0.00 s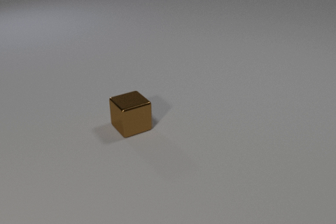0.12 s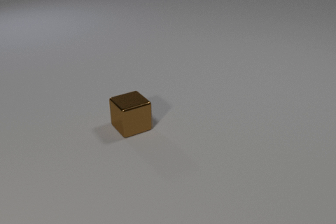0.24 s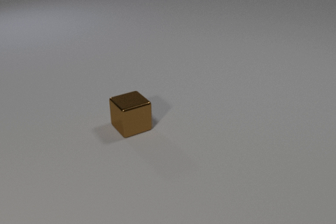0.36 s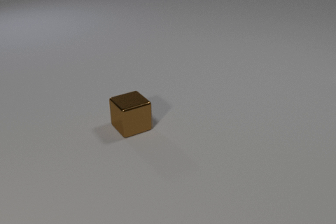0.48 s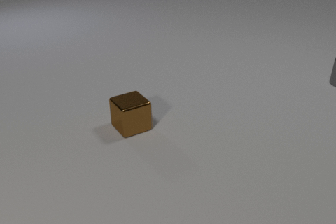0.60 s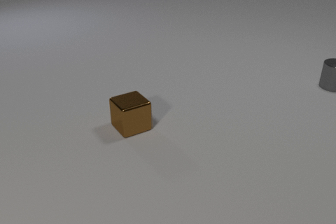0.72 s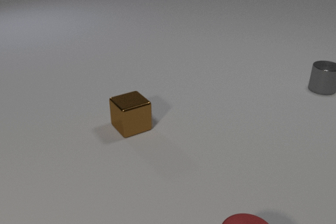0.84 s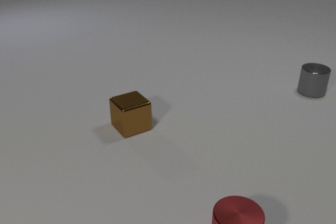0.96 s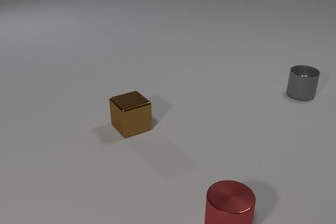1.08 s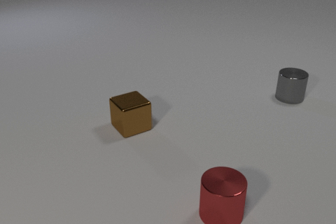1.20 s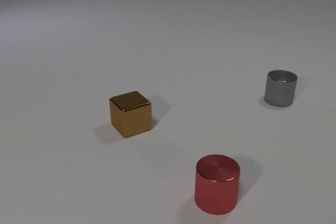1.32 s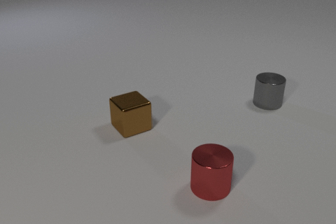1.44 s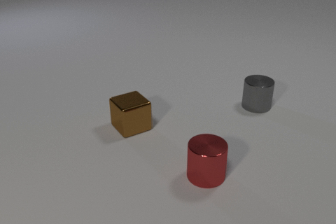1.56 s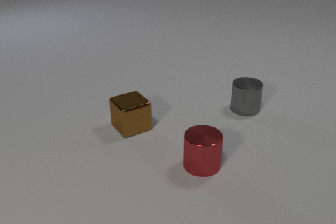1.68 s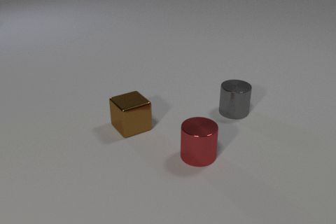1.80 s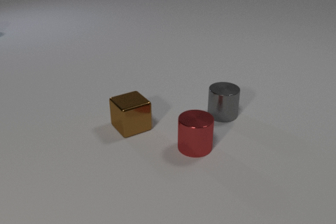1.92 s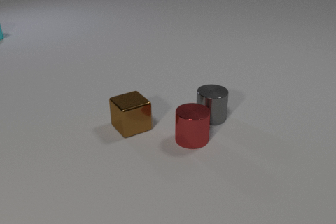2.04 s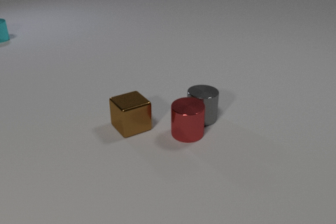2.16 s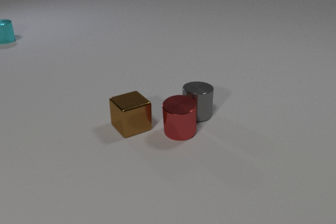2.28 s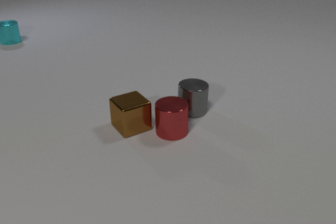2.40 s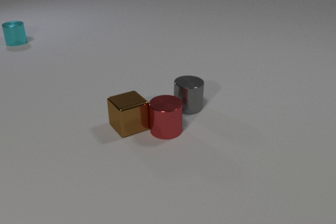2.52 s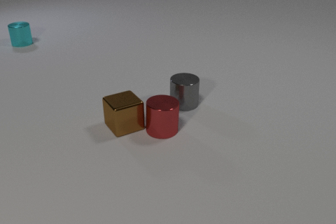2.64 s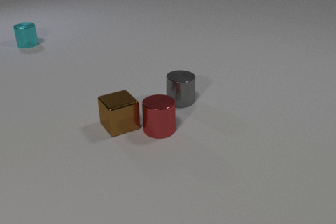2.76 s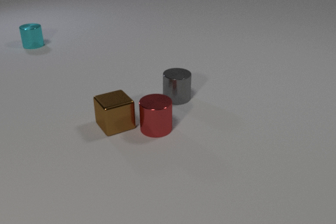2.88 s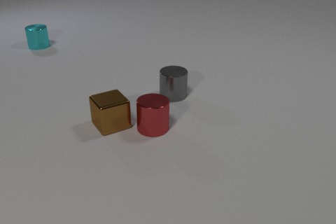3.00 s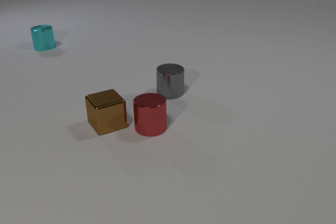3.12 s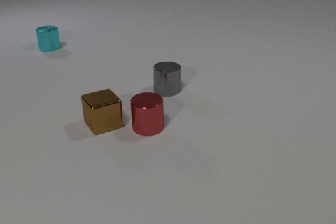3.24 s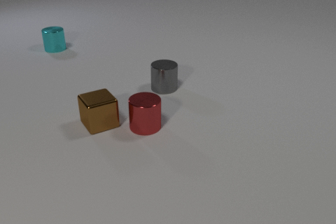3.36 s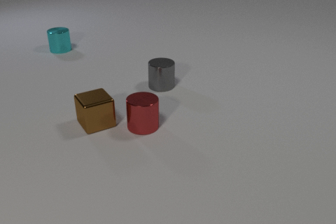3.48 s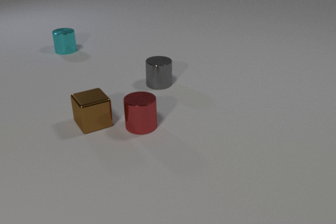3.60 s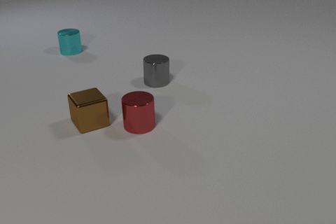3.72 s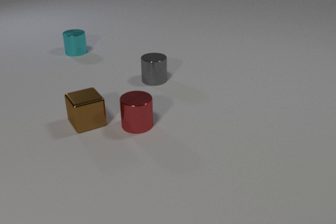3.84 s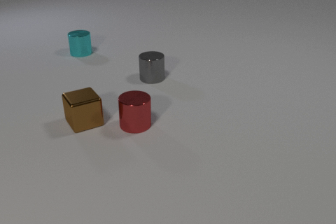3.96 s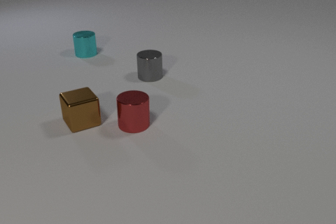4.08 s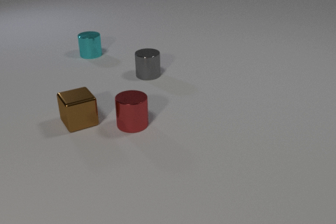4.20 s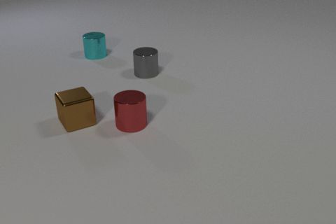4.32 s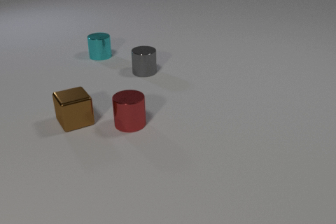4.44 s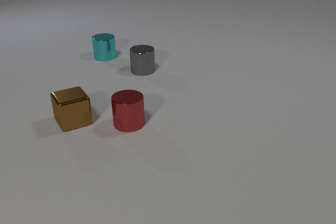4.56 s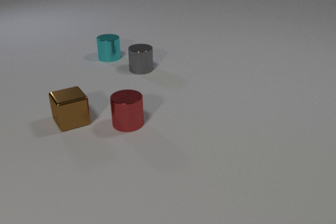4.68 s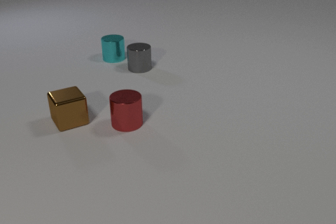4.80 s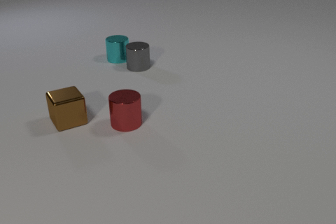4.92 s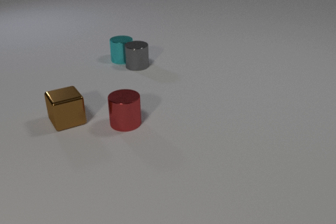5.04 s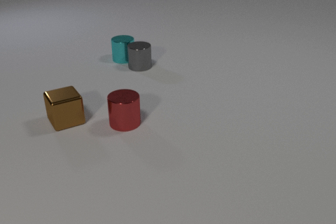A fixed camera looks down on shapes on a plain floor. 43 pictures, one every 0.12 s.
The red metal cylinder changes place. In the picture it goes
away from the camera.
The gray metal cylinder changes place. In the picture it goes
to the left.
0.00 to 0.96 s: The gray metal cylinder comes in at the right edge, slides toward the camera and to the left. The red metal cylinder comes in at the bottom edge, slides away from the camera.
0.96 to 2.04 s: The gray metal cylinder slides to the left and toward the camera. The red metal cylinder slides away from the camera. The cyan metal cylinder comes in at the left edge, slides toward the camera and to the right. The gray metal cylinder and the red metal cylinder collide.
2.04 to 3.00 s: The gray metal cylinder slides away from the camera and to the left. The red metal cylinder slides to the left. The brown metal cube slides to the left. The cyan metal cylinder slides to the right and toward the camera. The red metal cylinder and the brown metal cube collide.
3.00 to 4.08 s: The gray metal cylinder slides away from the camera and to the left. The red metal cylinder slides to the left and away from the camera. The brown metal cube slides to the left. The cyan metal cylinder slides to the right and toward the camera.
4.08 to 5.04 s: The gray metal cylinder slides away from the camera. The red metal cylinder slides to the left. The brown metal cube slides to the left. The cyan metal cylinder slides to the right and toward the camera. The gray metal cylinder and the cyan metal cylinder collide.
What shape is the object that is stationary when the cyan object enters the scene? cube.
How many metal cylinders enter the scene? 3.
What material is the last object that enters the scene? metal.
